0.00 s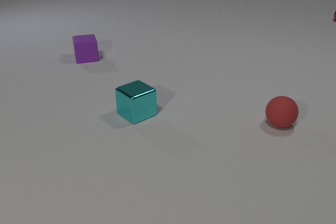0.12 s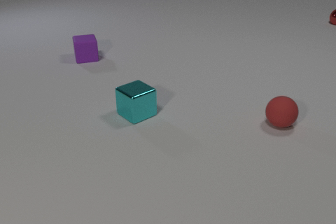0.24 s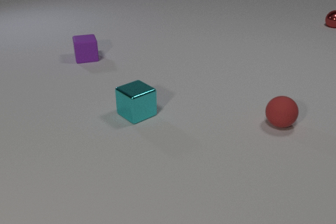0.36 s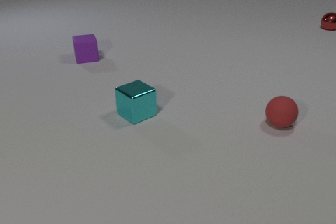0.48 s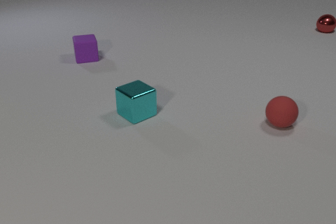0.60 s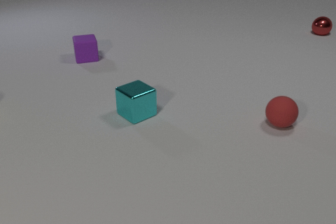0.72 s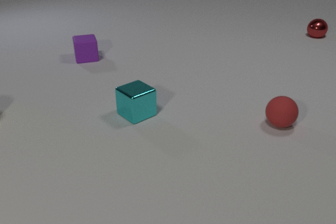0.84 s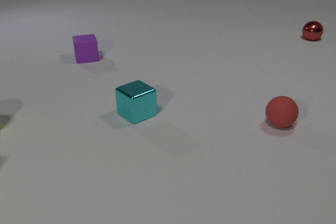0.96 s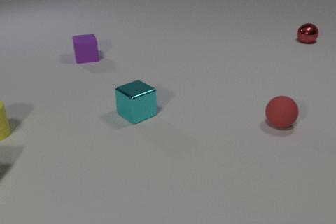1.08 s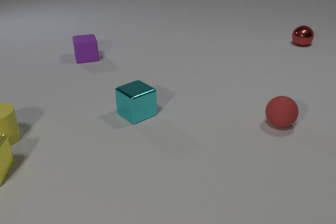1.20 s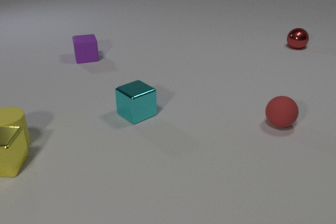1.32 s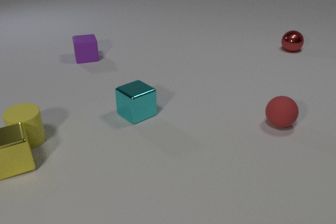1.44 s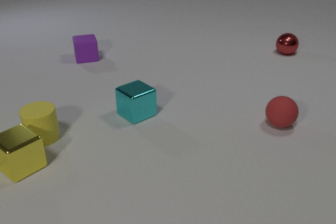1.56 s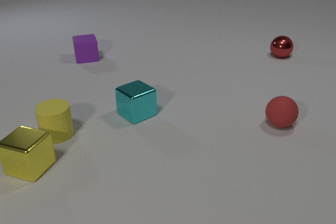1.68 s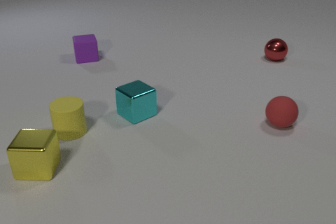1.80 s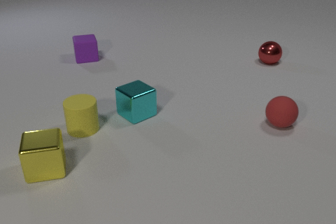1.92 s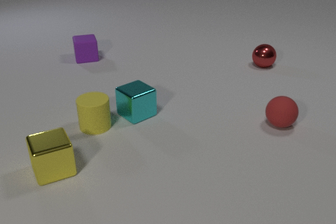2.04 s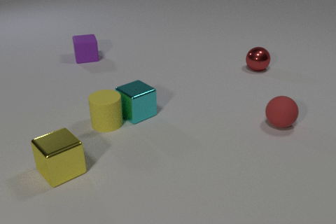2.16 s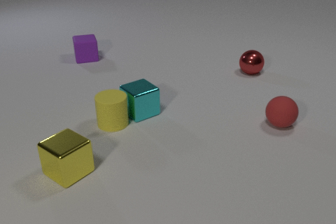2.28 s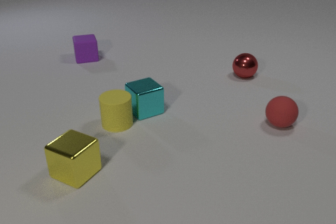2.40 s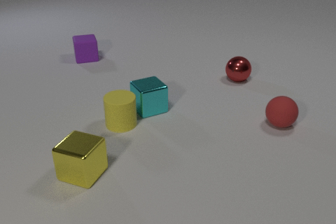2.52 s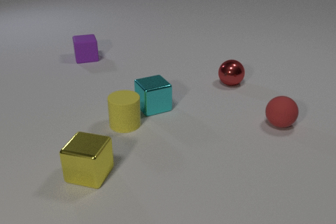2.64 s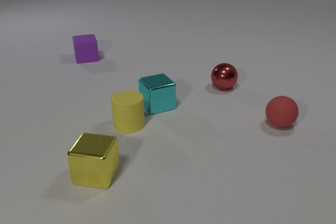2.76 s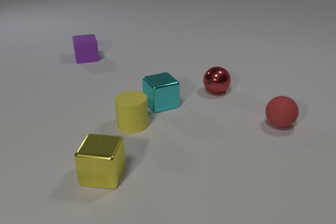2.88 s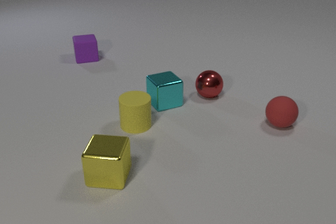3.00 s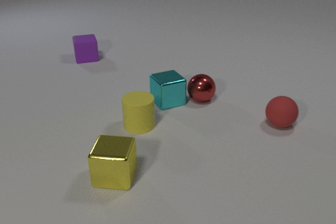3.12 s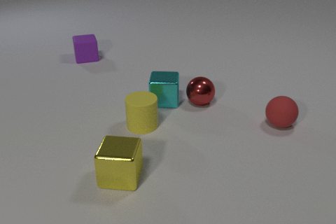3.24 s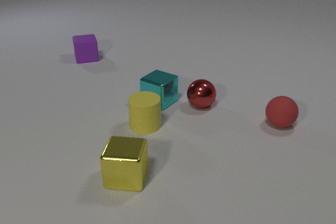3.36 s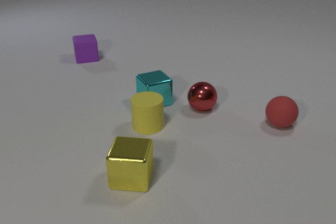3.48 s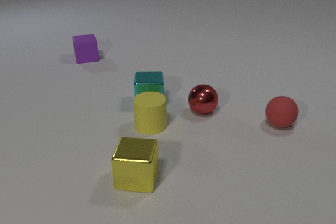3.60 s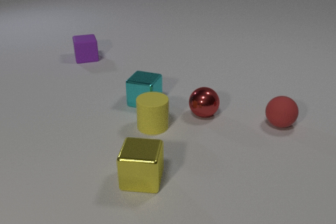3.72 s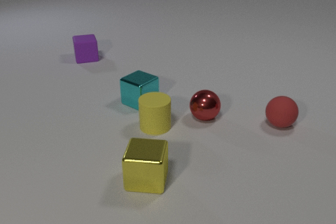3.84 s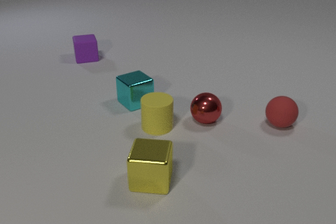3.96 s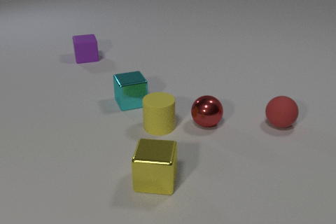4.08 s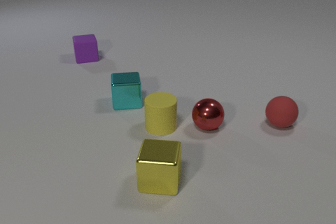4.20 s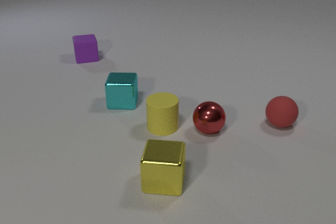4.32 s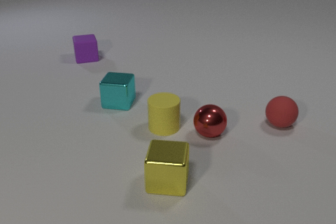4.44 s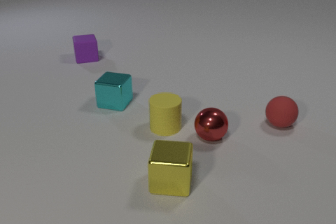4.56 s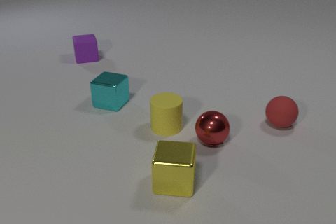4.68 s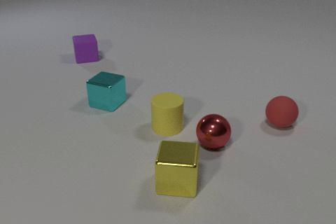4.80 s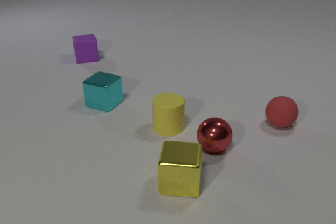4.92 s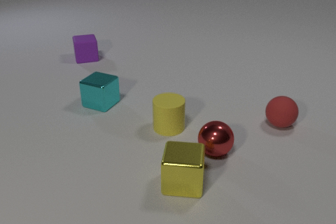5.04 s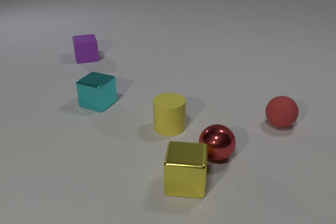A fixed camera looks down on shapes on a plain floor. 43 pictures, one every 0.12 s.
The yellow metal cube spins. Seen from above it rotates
counterclockwise.
The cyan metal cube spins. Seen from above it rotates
clockwise.
0.00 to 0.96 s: The yellow rubber cylinder comes in at the left edge, slides toward the camera and to the right. The red metal sphere rolls toward the camera.
0.96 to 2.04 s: The yellow rubber cylinder slides to the right. The yellow metal cube comes in at the left edge, slides to the right, spins so that its near face slides to the right, counterclockwise seen from above. The red metal sphere rolls toward the camera and to the left. The yellow rubber cylinder and the yellow metal cube collide.
2.04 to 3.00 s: The yellow rubber cylinder slides to the right. The yellow metal cube slides to the right, spins counterclockwise seen from above by about 45 degrees, its near face sliding to the right. The cyan metal cube slides to the right and away from the camera. The red metal sphere rolls toward the camera and to the left. The yellow rubber cylinder and the cyan metal cube collide.
3.00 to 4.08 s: The yellow rubber cylinder slides to the right. The yellow metal cube slides to the right. The cyan metal cube slides to the left, spins so that its near face slides to the left, clockwise seen from above. The red metal sphere rolls toward the camera. The cyan metal cube and the red metal sphere collide.
4.08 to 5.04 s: The yellow rubber cylinder slides to the right. The yellow metal cube slides to the right. The cyan metal cube slides to the left, spins so that its near face slides to the left, clockwise seen from above. The red metal sphere rolls toward the camera.
How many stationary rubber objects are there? 2.
How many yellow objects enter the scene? 2.
Are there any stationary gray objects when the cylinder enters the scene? no.
